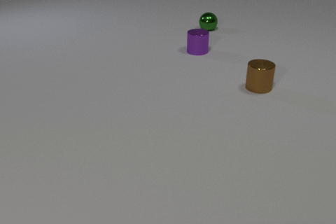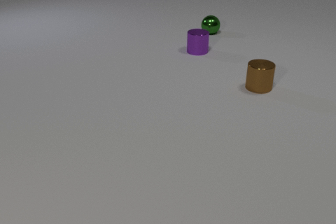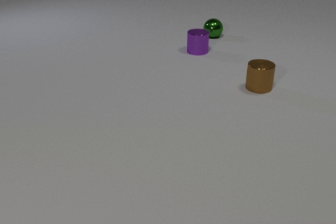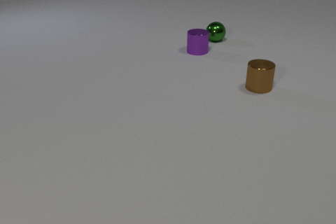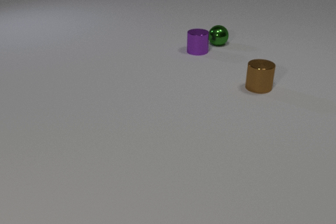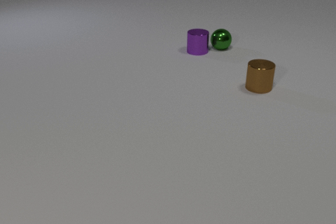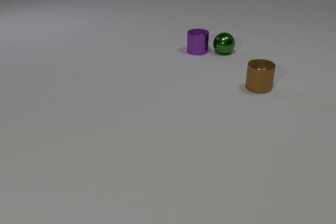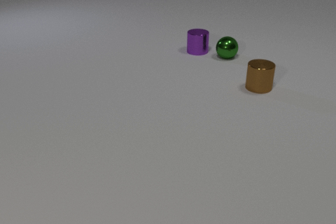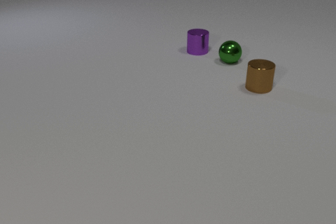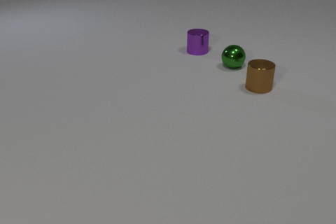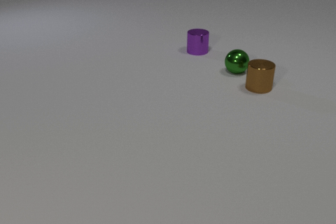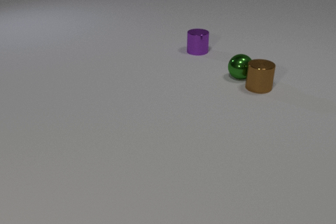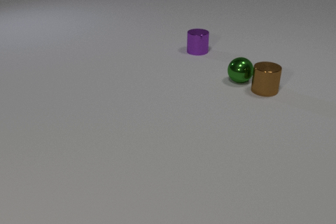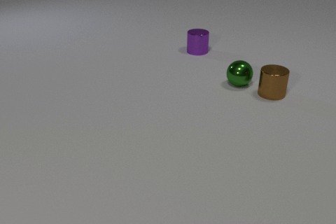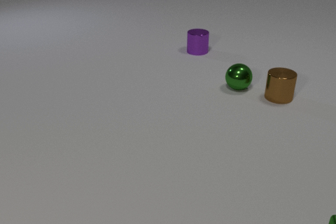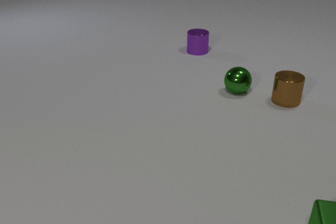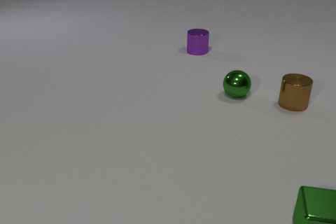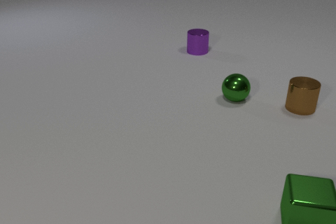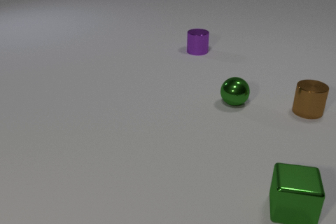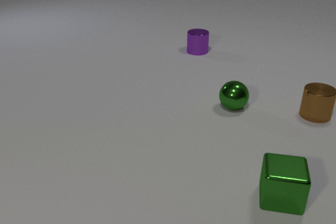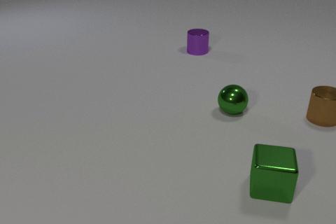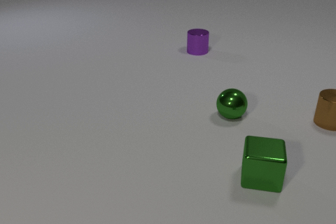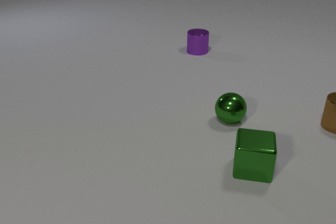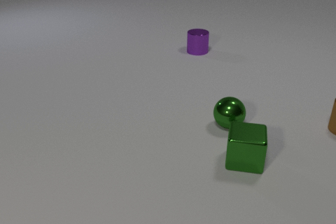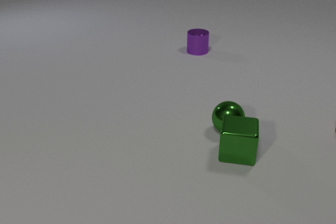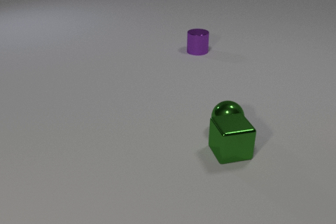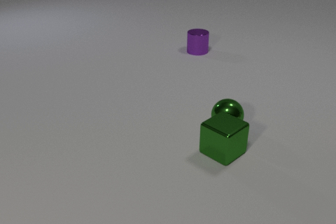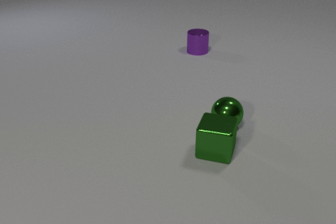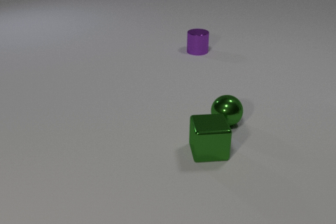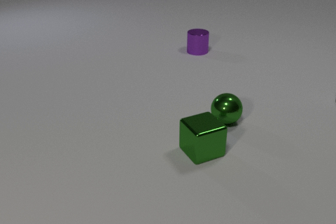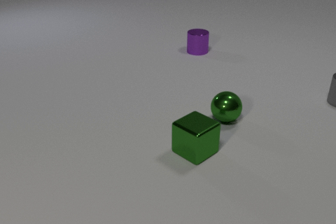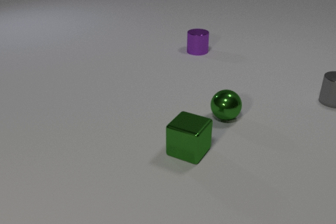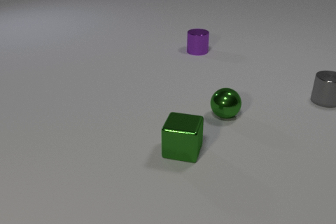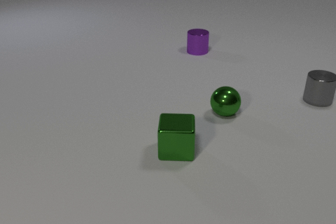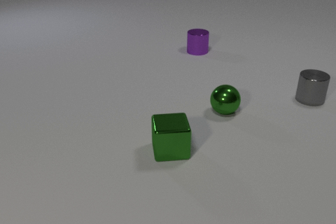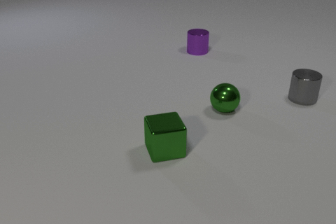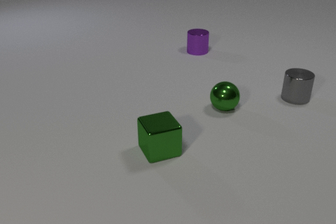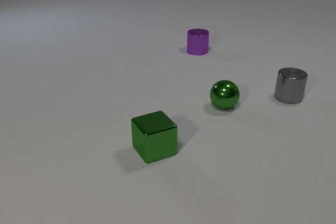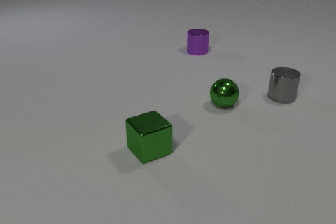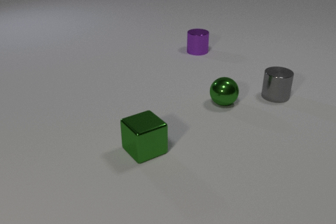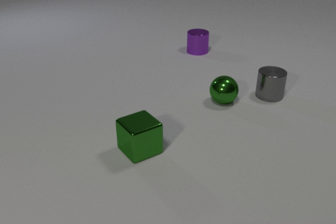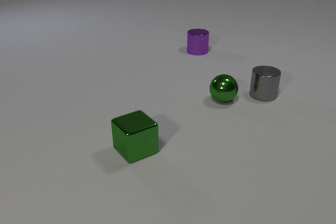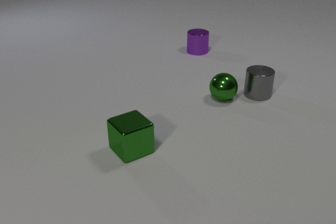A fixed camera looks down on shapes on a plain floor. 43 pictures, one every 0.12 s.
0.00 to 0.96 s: The green metal sphere rolls toward the camera.
0.96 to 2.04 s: The green metal sphere rolls toward the camera. The brown metal cylinder slides to the right and toward the camera. The green metal cube comes in at the bottom edge, slides to the left and away from the camera. The green metal sphere and the brown metal cylinder collide.
2.04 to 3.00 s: The green metal sphere rolls toward the camera. The brown metal cylinder slides to the right and toward the camera, leaves at the right edge. The green metal cube slides away from the camera and to the left, spins so that its near face slides to the right, counterclockwise seen from above. The green metal sphere and the green metal cube collide.
3.00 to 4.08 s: The green metal sphere rolls away from the camera. The green metal cube slides to the left, spins so that its near face slides to the right, counterclockwise seen from above. The gray metal cylinder comes in at the right edge, slides to the left.
4.08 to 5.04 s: The green metal sphere rolls away from the camera. The green metal cube slides to the left, spins so that its near face slides to the right, counterclockwise seen from above. The gray metal cylinder slides to the left.
How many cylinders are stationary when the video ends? 1.
What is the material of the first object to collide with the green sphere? metal.
How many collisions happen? 2.
